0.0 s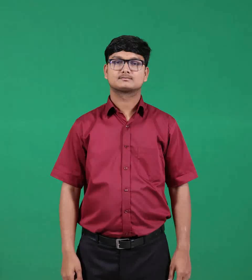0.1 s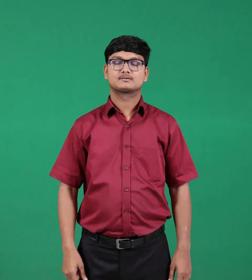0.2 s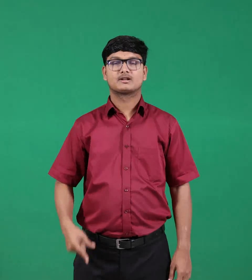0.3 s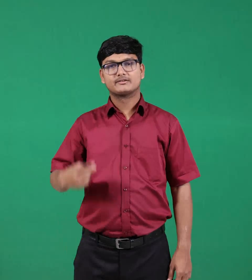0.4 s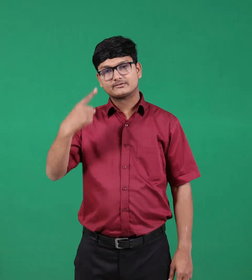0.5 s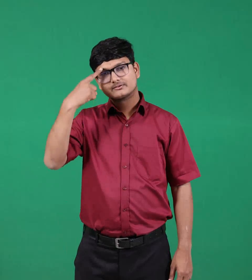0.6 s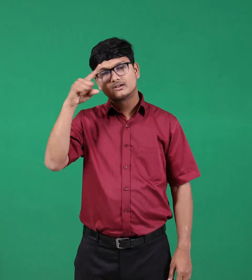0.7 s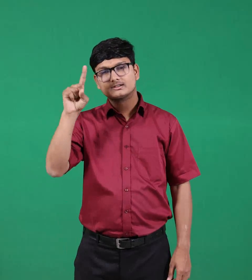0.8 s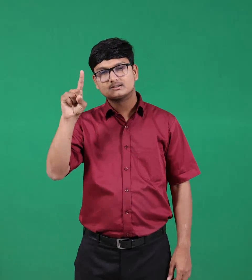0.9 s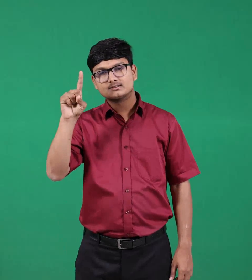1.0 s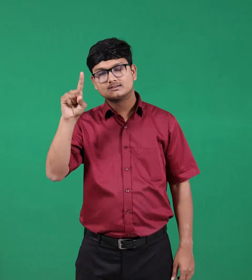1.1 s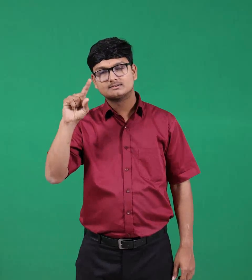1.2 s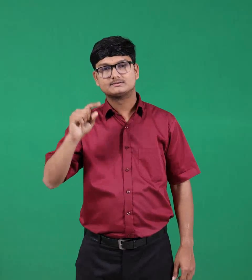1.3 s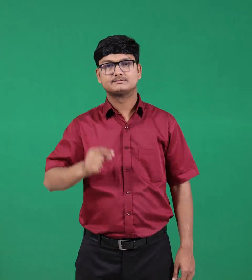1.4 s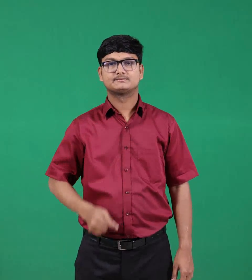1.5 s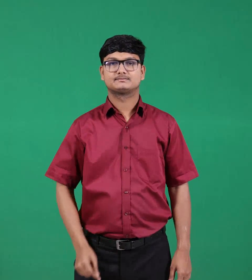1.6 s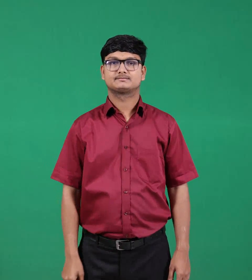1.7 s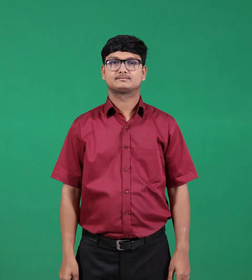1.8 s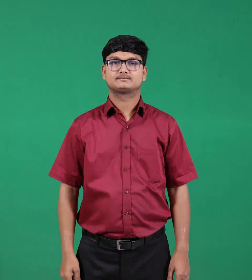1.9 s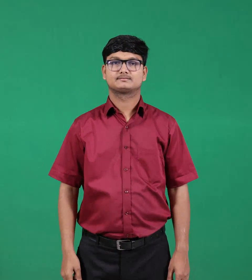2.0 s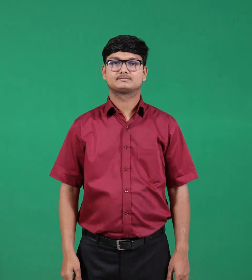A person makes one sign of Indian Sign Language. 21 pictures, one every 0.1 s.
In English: for
